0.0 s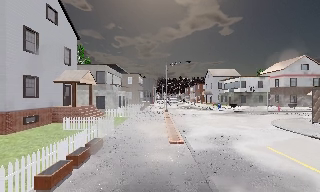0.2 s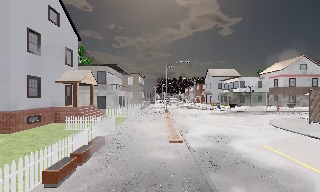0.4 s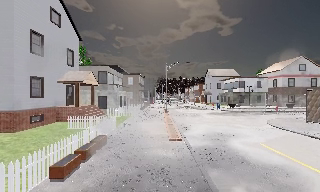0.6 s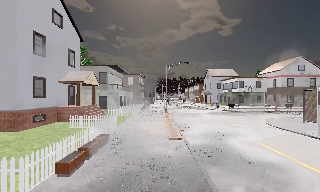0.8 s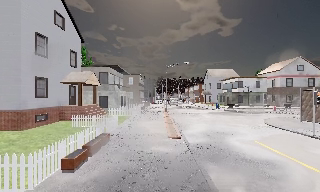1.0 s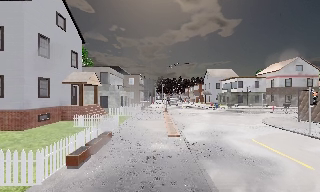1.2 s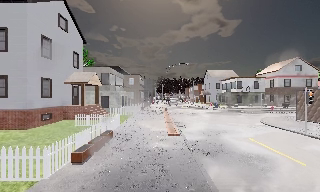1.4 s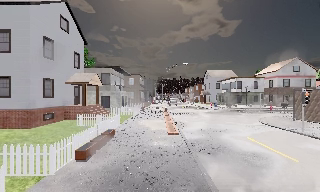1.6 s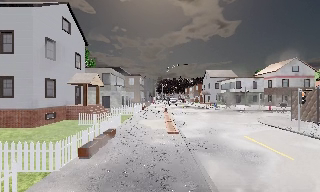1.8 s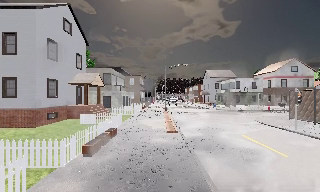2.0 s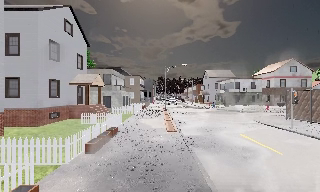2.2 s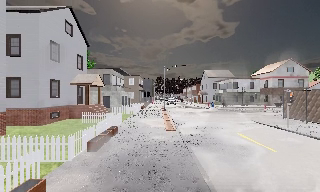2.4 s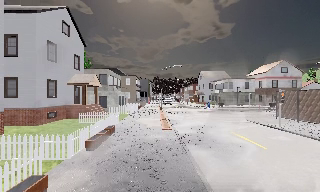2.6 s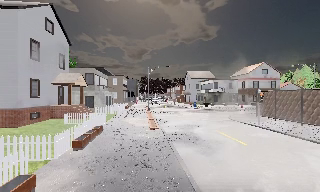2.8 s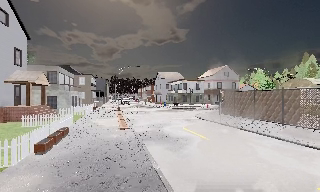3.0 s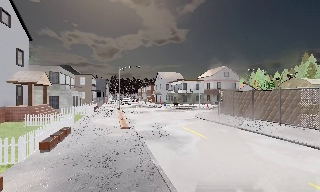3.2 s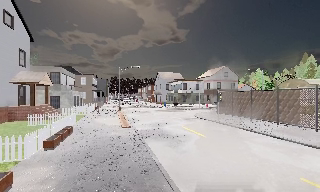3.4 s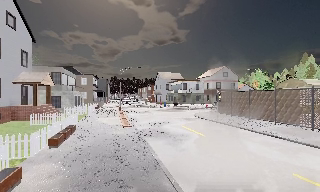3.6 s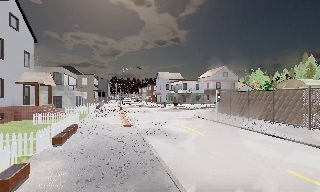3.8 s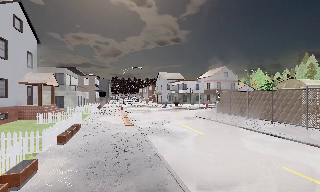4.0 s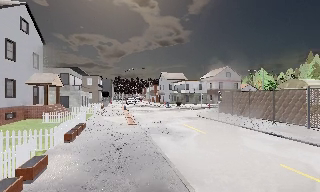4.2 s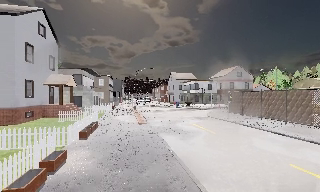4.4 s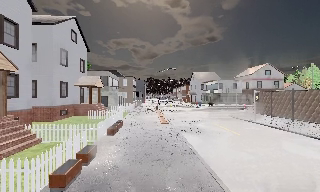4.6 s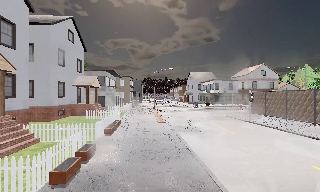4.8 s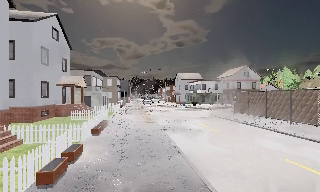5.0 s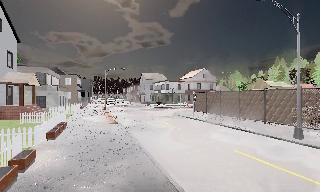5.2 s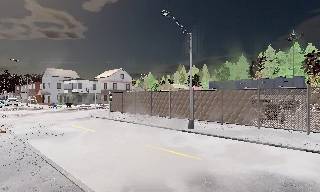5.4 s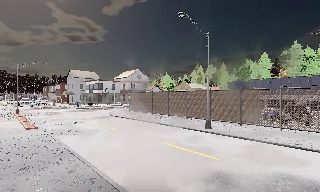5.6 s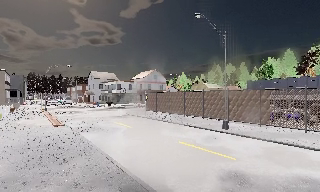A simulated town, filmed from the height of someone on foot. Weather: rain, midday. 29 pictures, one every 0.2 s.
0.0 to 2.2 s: The camera travels backward, about 3 m, so what stands in front gets smaller.
2.2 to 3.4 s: The scene slides to the left, as the camera pans about 15 degrees to its right. It travels backward, about 1.5 m, so what stands in front gets smaller.
3.4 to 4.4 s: The camera pans to its left, which is counterclockwise from overhead, by about 10 degrees. It travels backward, about 1.5 m, so what stands in front gets smaller.
4.4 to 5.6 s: The camera pans to its right, which is clockwise from overhead, by about 35 degrees. It travels backward, about 1.5 m.
The film runs backward here.
